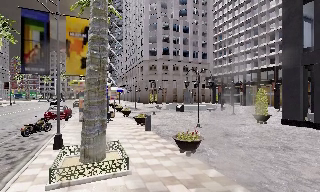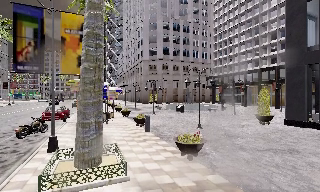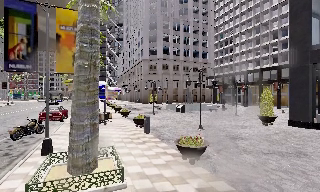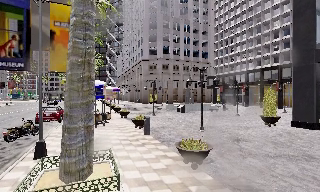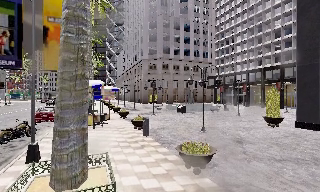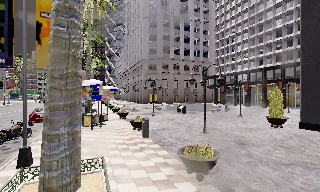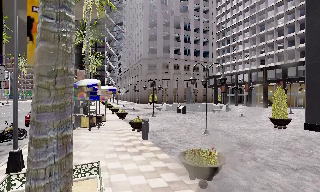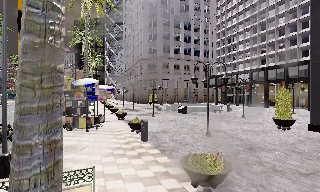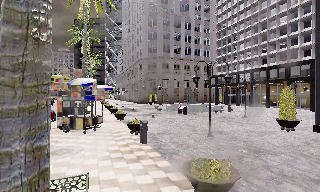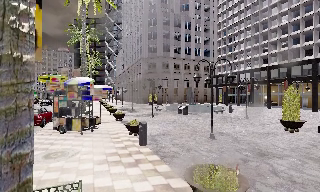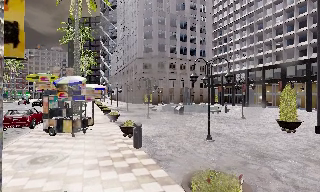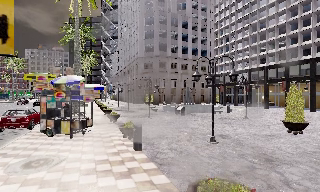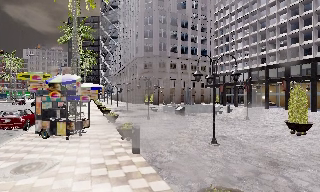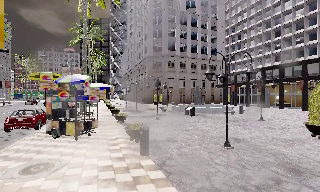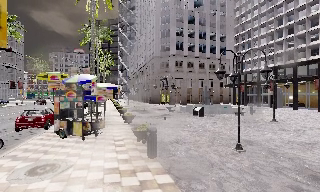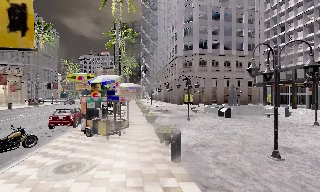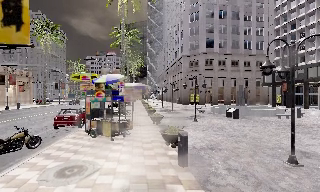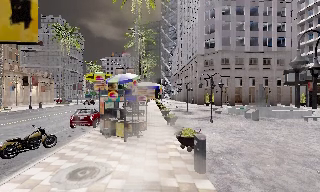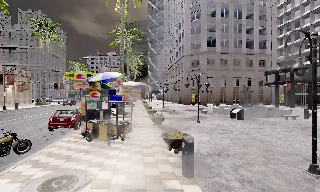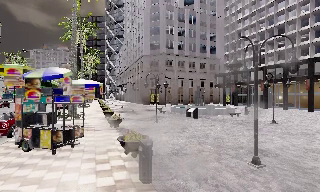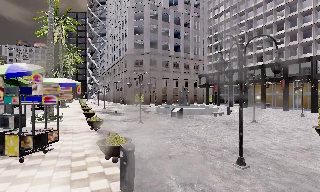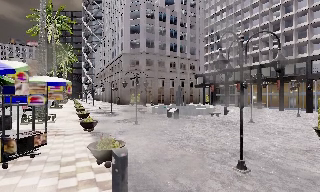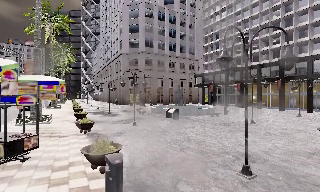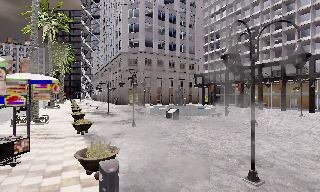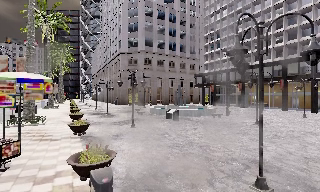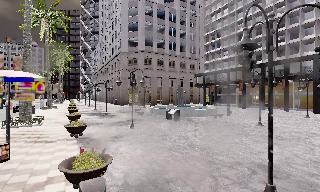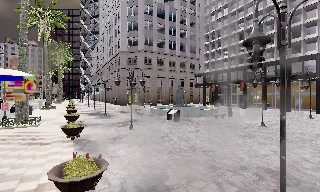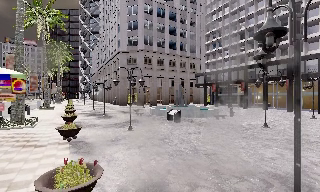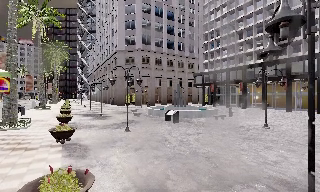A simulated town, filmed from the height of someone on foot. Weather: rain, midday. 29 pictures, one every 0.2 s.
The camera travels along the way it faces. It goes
forward.
0.0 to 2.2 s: The camera travels forward, about 4 m, so what stands in front looms larger.
2.2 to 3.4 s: The camera pans to its left, which is counterclockwise from overhead, by about 20 degrees. It travels forward, about 2 m, so what stands in front looms larger.
3.4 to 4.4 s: The camera swings to its right by about 25 degrees, and the scene slides to the left. It travels forward, about 2 m, so what stands in front looms larger.
4.4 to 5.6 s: The camera travels forward, about 2.5 m, so what stands in front looms larger.
The film runs forward here.
